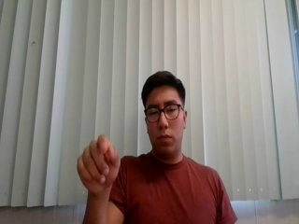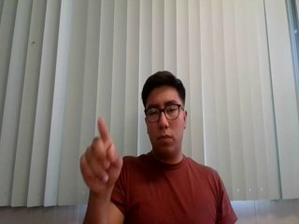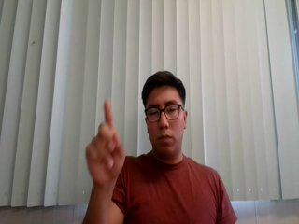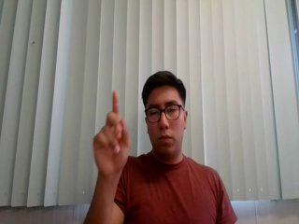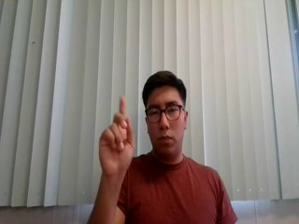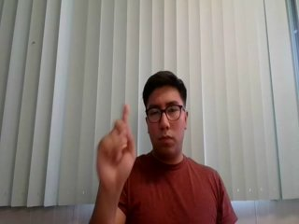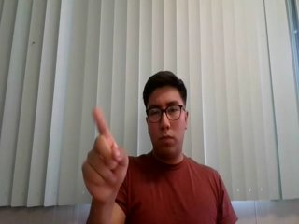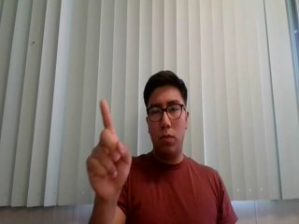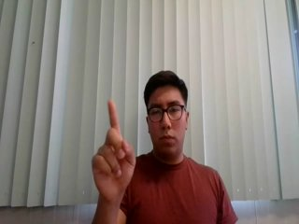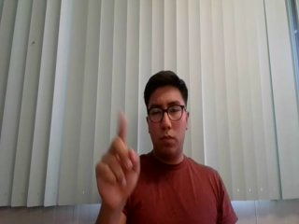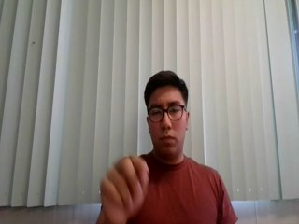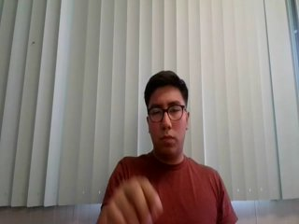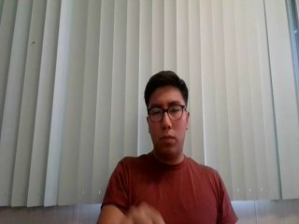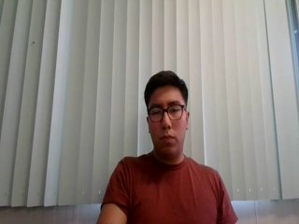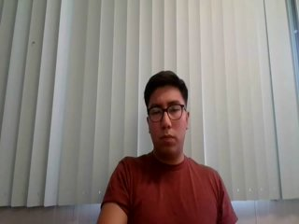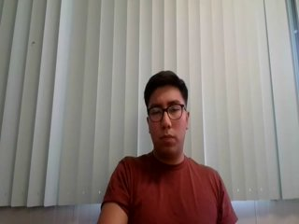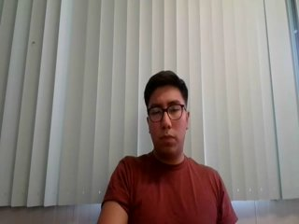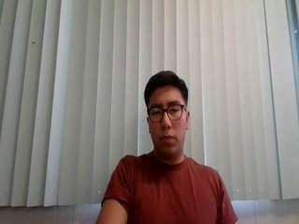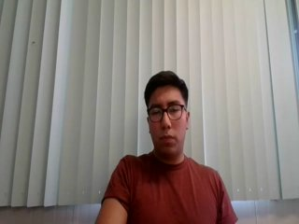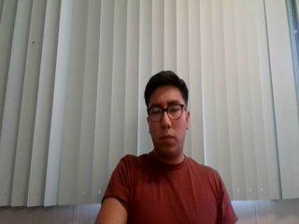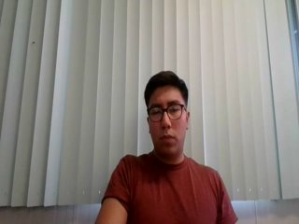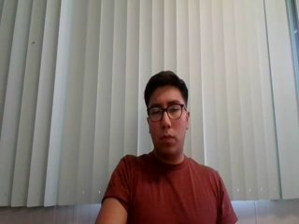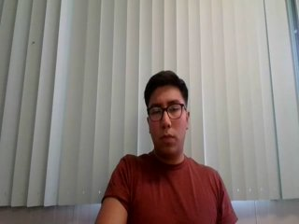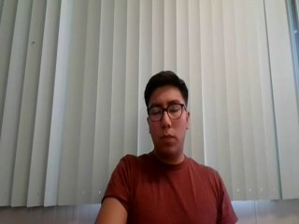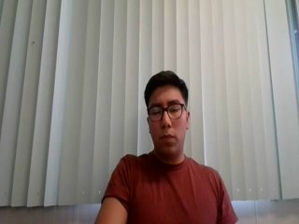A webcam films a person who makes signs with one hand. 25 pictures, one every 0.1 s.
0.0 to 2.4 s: Click with one finger.
